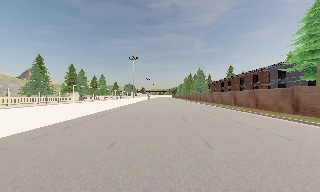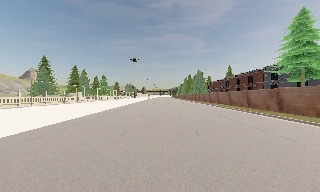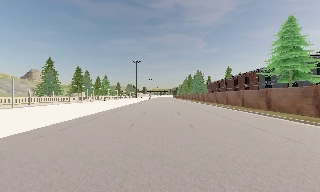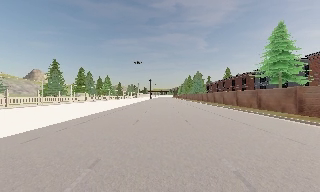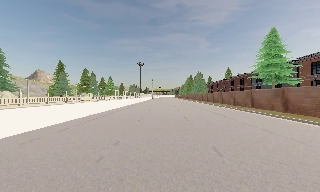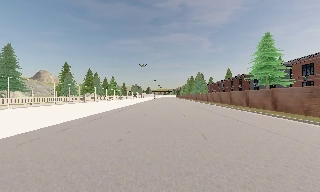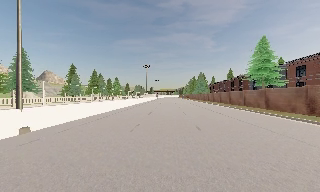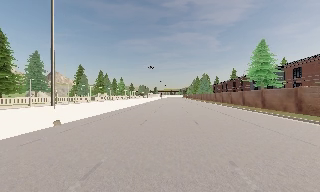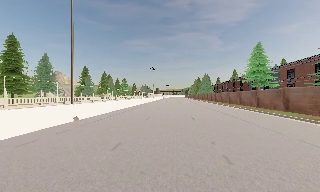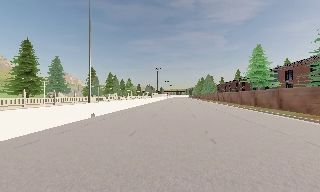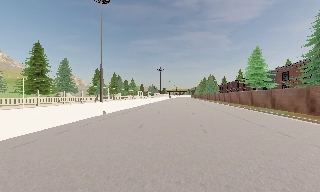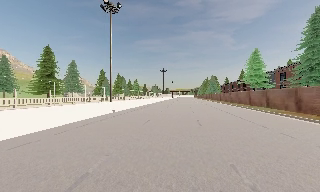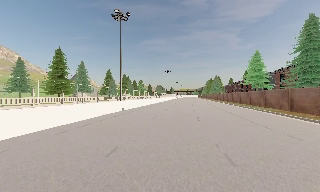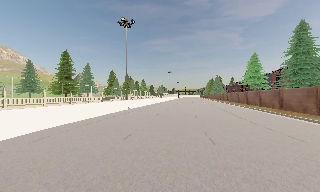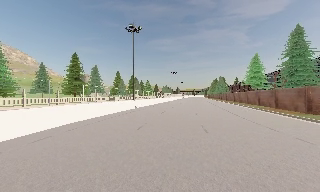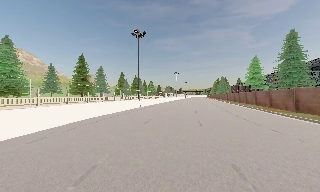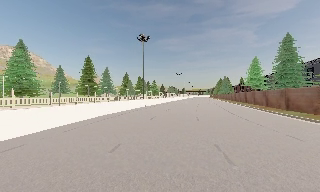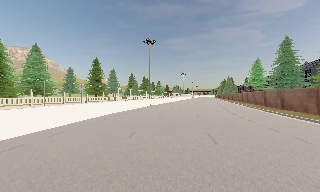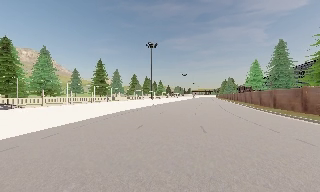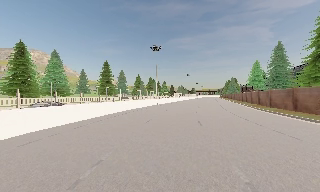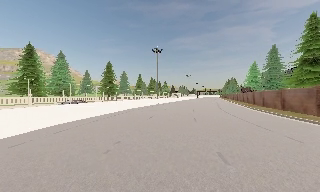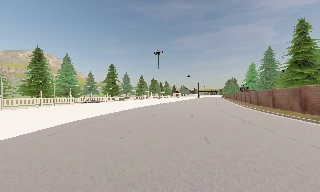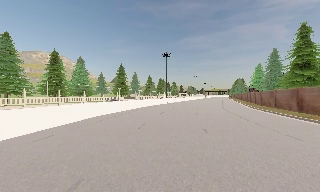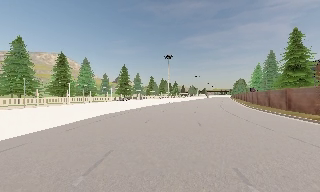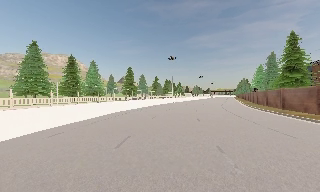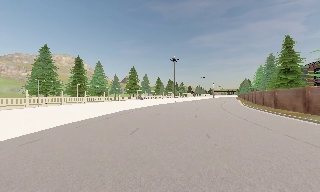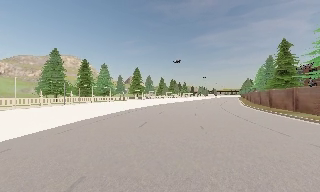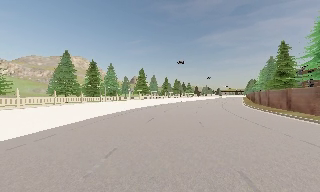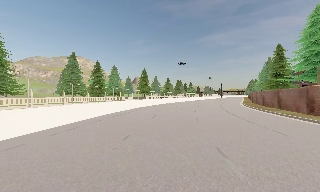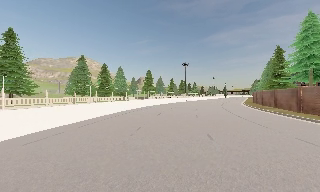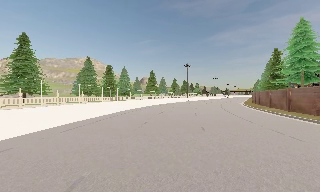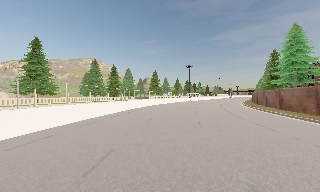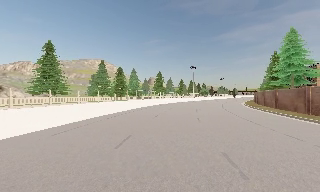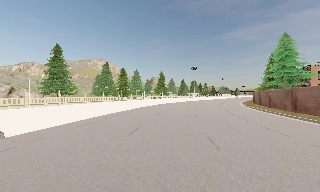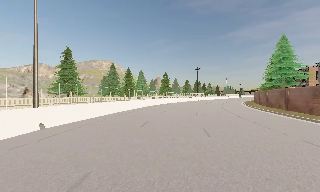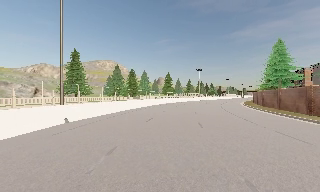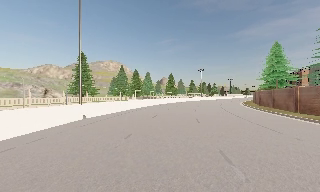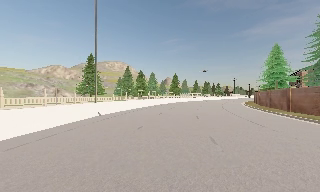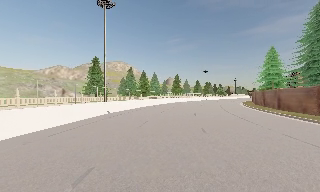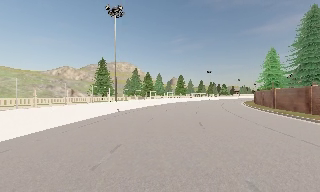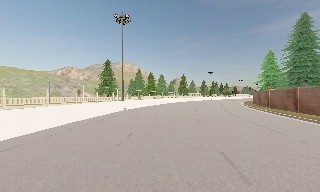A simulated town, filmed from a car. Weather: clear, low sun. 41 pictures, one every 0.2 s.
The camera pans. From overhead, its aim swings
counterclockwise.
The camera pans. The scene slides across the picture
to the right.
0.0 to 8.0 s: The camera pans to its left, which is counterclockwise from overhead, by about 40 degrees. It travels backward, about 75 m.
The film runs backward here.
